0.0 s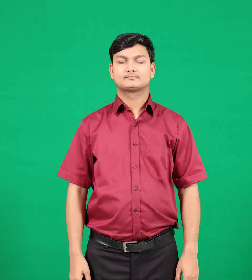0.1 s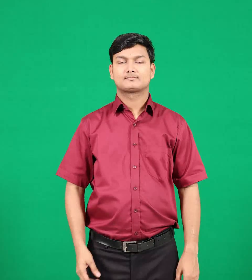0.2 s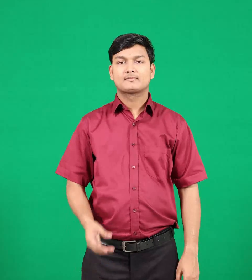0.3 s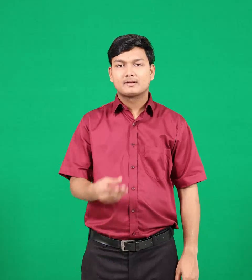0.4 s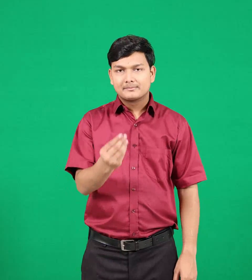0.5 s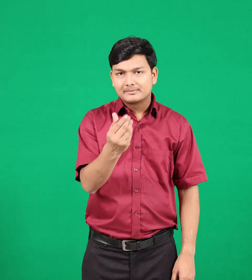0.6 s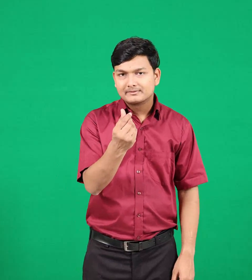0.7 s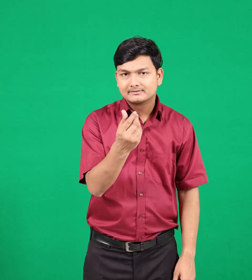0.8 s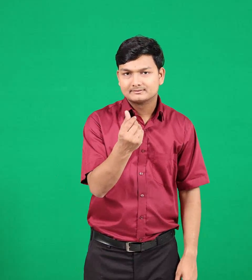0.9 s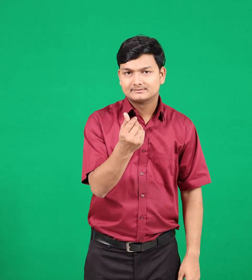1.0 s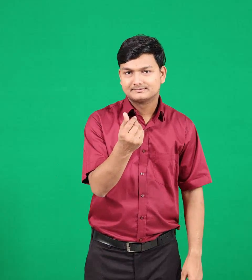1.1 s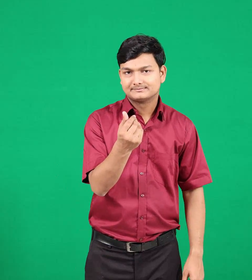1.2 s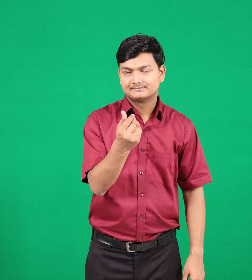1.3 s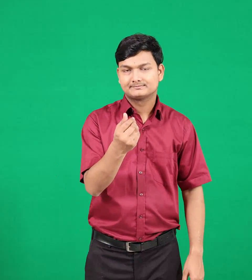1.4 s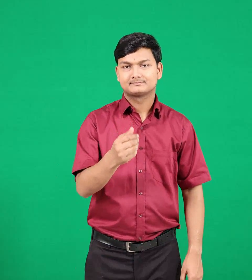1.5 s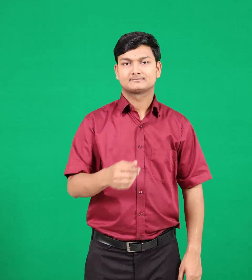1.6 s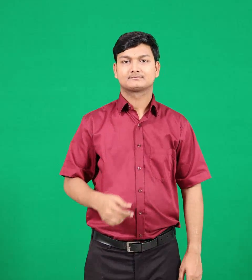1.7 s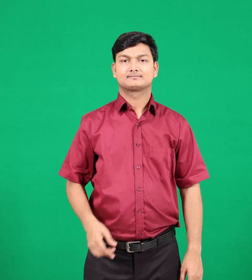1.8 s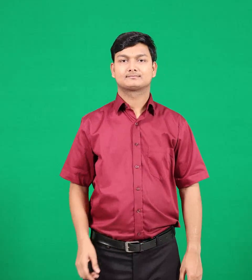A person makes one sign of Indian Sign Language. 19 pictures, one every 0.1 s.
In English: money
